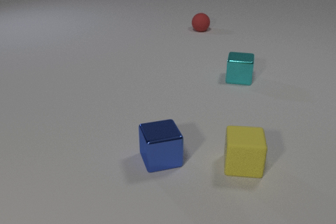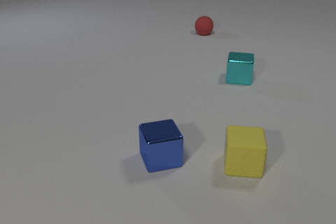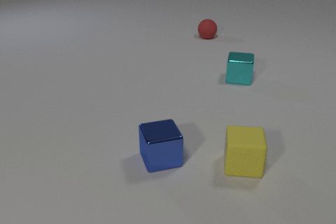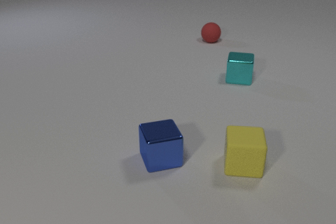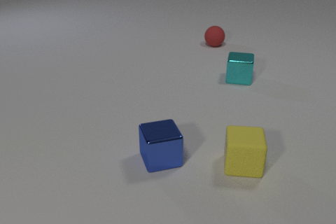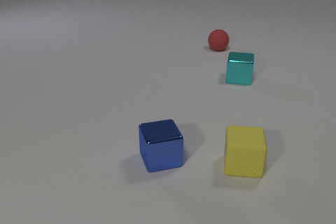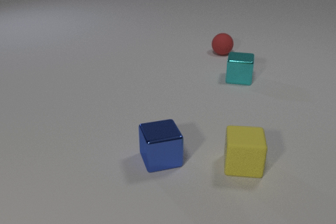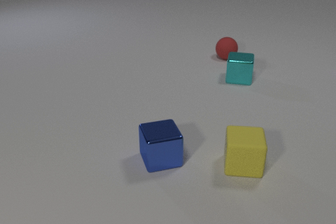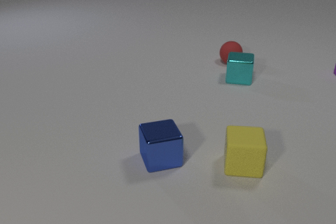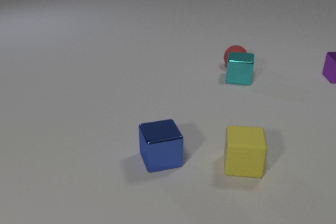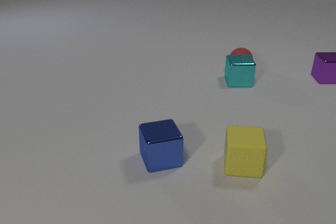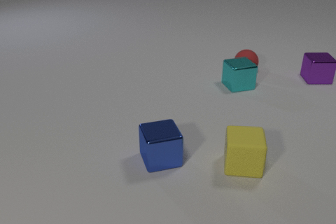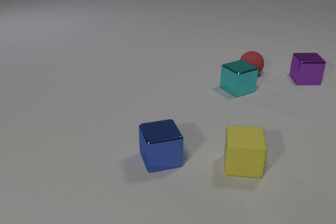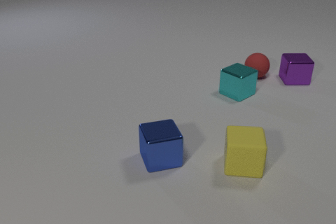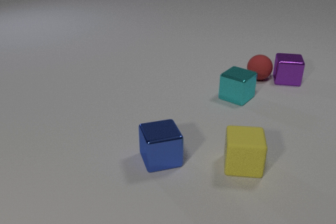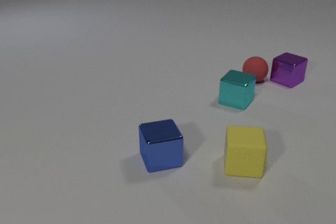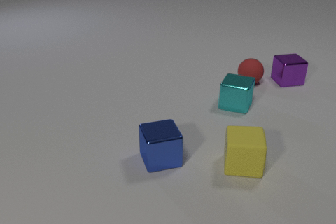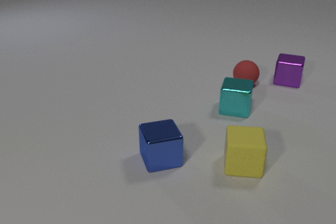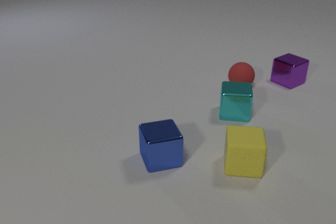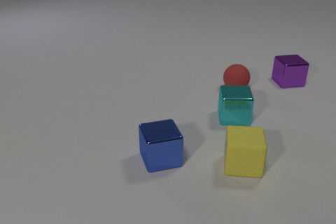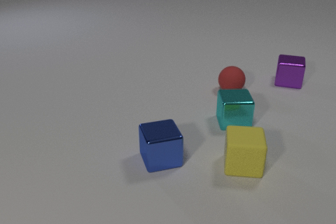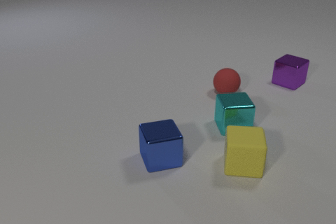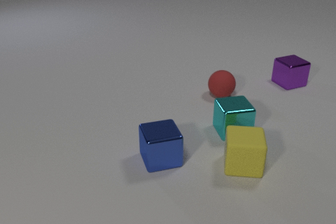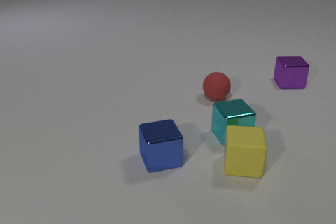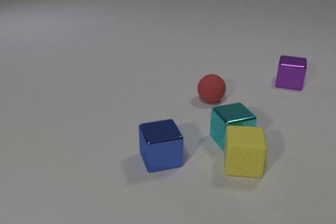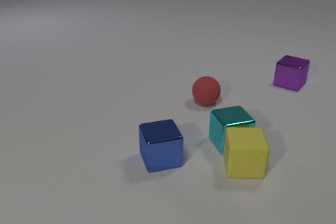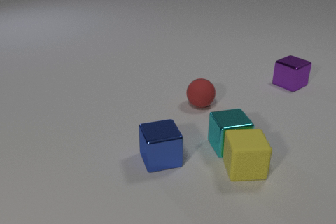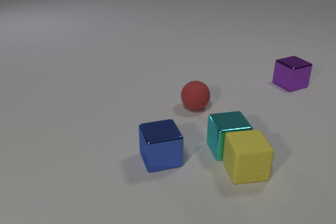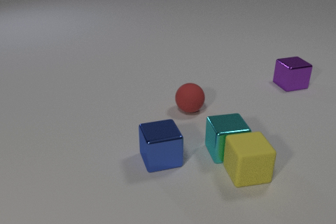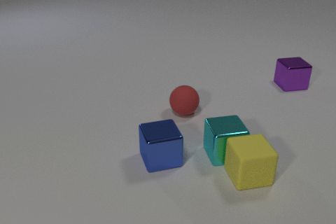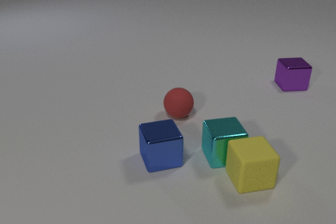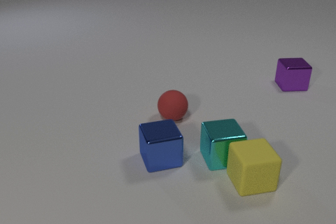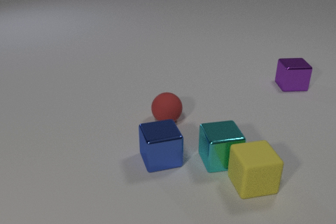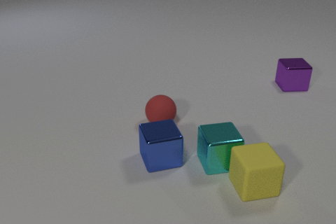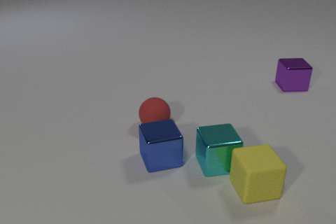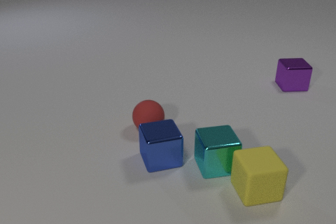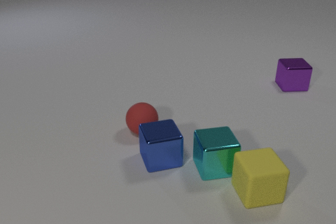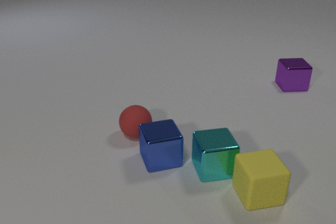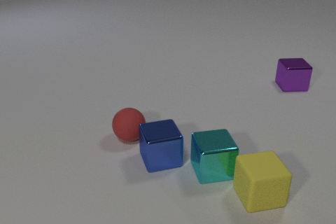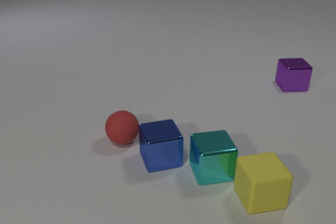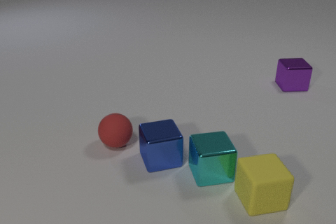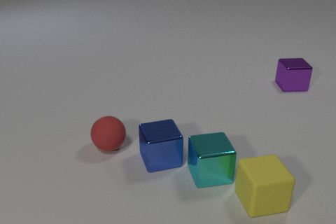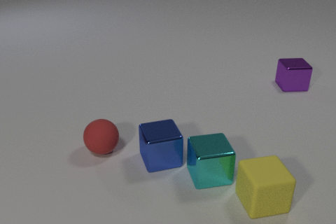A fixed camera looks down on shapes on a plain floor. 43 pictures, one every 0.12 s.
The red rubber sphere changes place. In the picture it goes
toward the camera.
The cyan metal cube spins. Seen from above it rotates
counterclockwise.
0.00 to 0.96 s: The red rubber sphere rolls toward the camera.
0.96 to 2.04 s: The red rubber sphere rolls toward the camera. The cyan metal cube slides toward the camera, spins counterclockwise seen from above by about 90 degrees, its near face sliding to the right. The purple metal cube slides to the left and toward the camera. The red rubber sphere and the cyan metal cube collide. The red rubber sphere and the purple metal cube collide.
2.04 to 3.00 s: The red rubber sphere rolls toward the camera and to the left. The cyan metal cube slides toward the camera, spins so that its near face slides to the right, counterclockwise seen from above. The purple metal cube slides toward the camera. The cyan metal cube and the yellow rubber cube collide.
3.00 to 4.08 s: The red rubber sphere rolls to the left and toward the camera. The cyan metal cube slides toward the camera. The purple metal cube moves, and ends about where it began. The yellow rubber cube slides toward the camera.
4.08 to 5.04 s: The red rubber sphere rolls to the left and toward the camera. The cyan metal cube slides toward the camera and to the left. The yellow rubber cube slides toward the camera.
Are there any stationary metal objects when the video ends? yes.
What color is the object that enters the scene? purple.
What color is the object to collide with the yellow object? cyan.
